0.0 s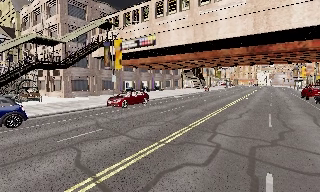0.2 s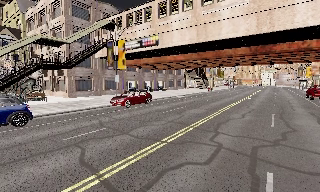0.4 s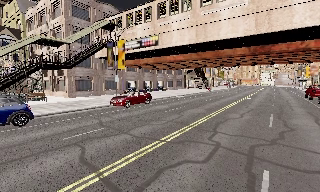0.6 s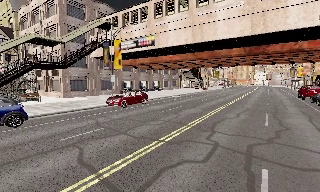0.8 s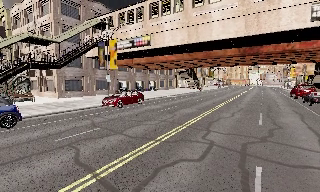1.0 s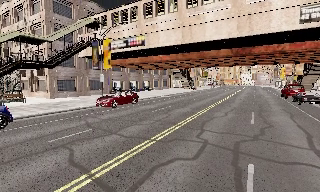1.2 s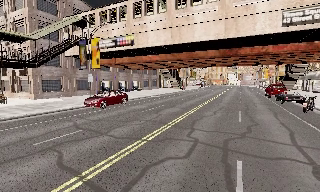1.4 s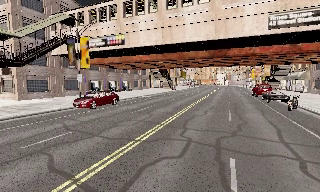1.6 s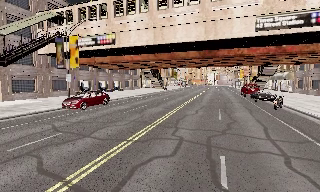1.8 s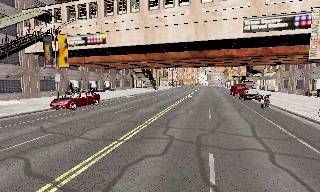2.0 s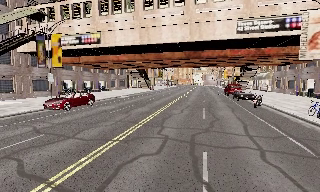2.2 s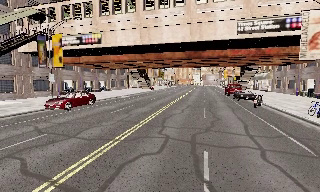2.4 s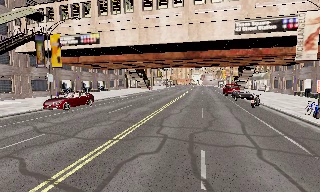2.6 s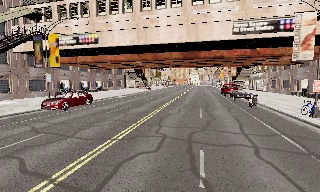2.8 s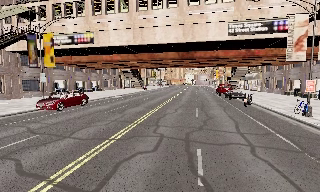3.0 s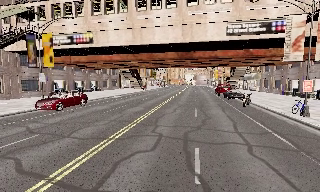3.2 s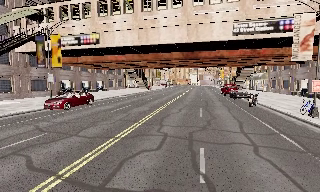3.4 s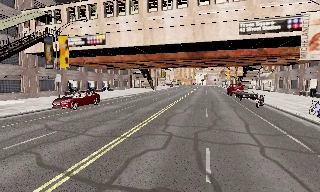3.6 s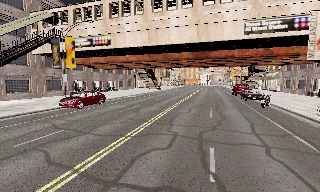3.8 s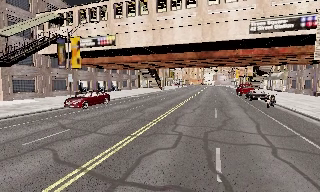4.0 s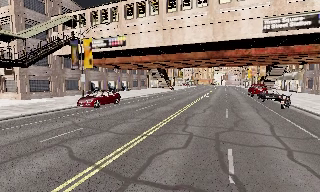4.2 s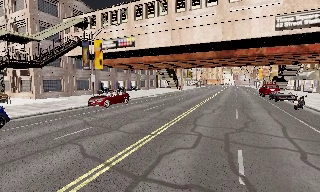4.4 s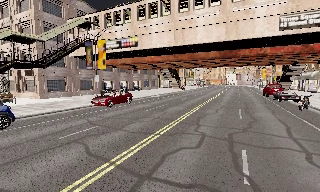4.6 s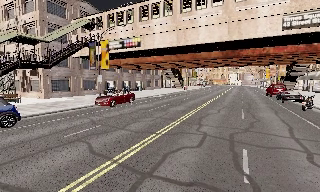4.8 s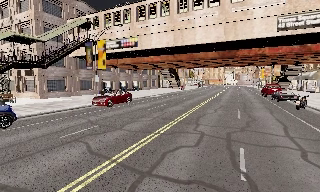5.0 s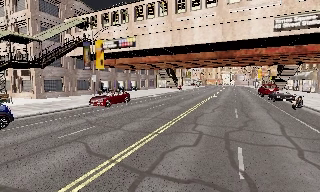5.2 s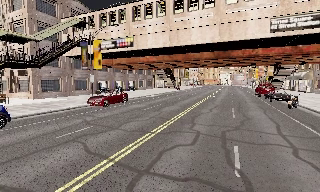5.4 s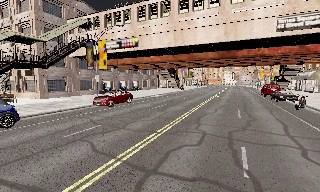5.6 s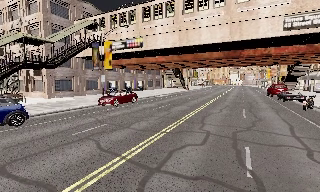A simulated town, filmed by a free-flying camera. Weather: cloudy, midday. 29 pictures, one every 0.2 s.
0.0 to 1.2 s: The camera shifts only a little, or ends up much as it began.
1.2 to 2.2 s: The scene slides to the left, as the camera pans about 10 degrees to its right.
2.2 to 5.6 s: The camera swings to its left by about 10 degrees, and the scene slides to the right. It travels backward, about 1 m, so what stands in front gets smaller.
The film runs backward here.
